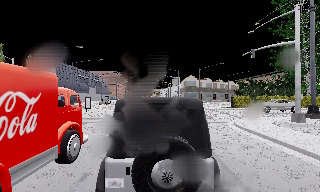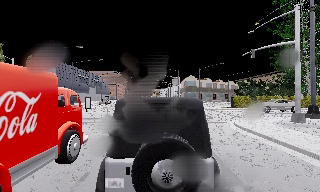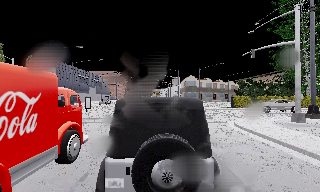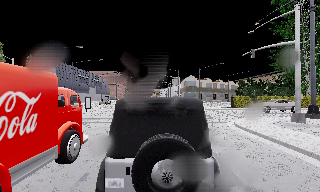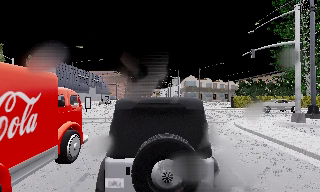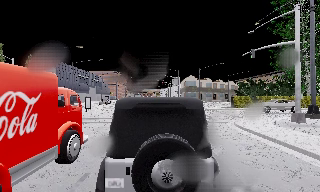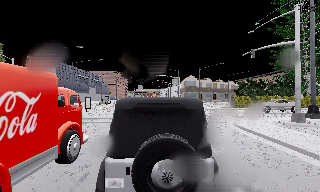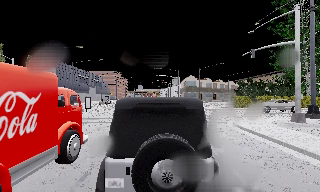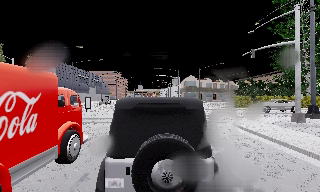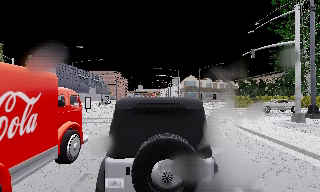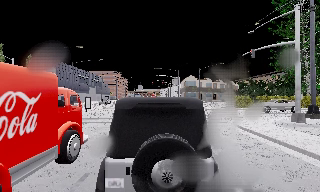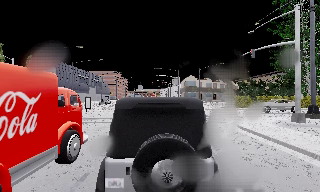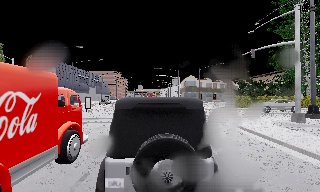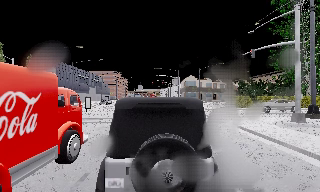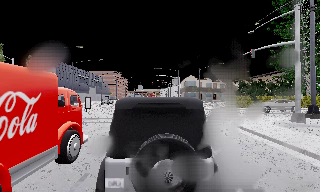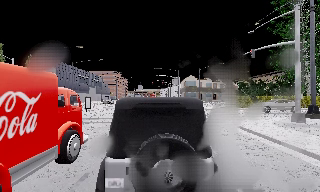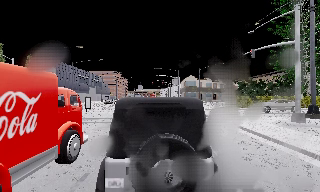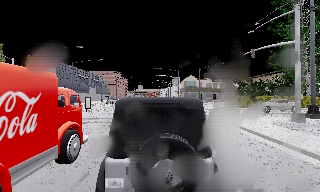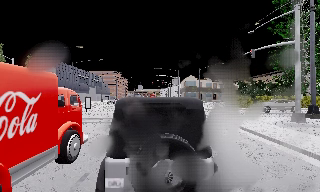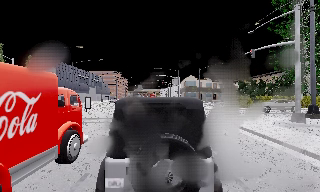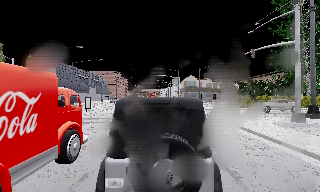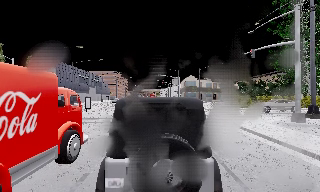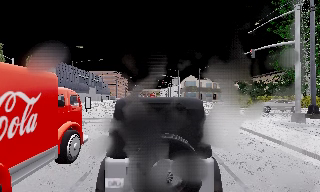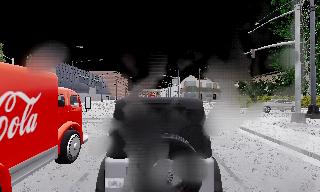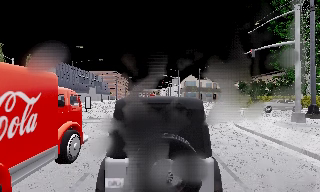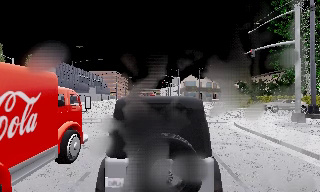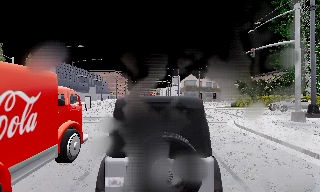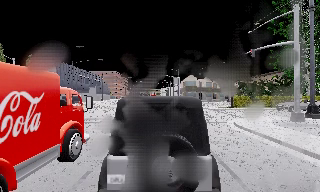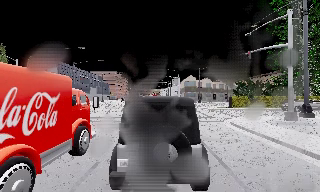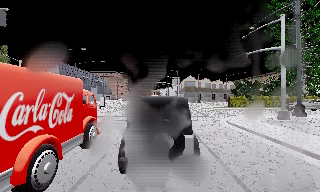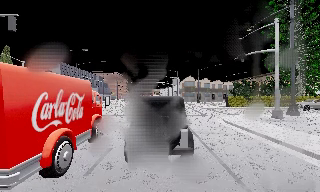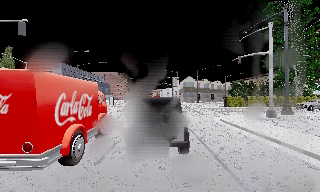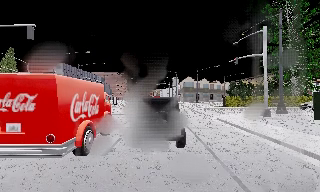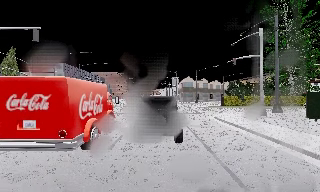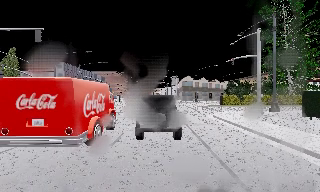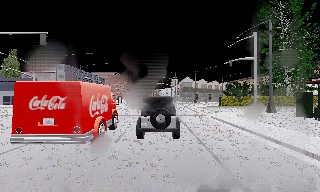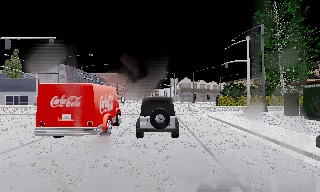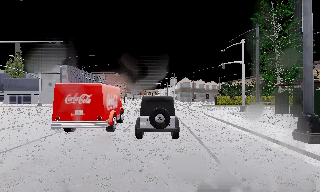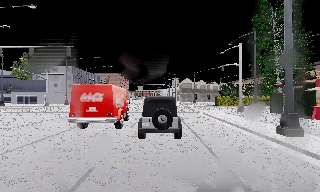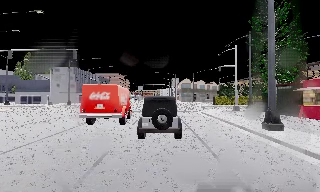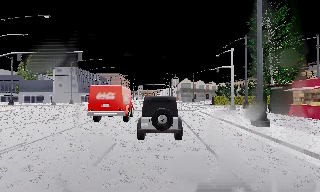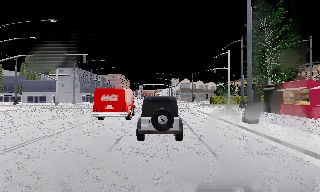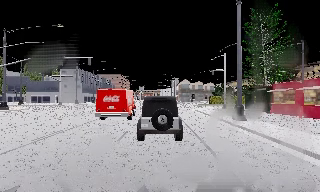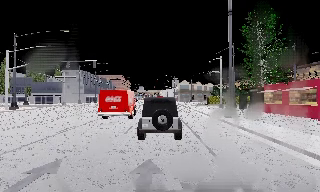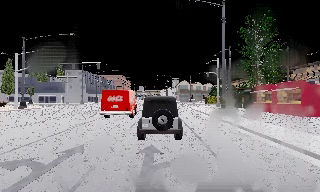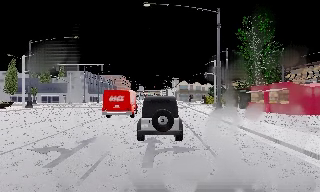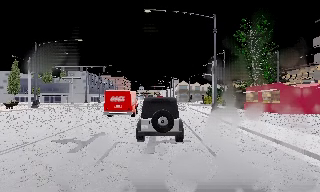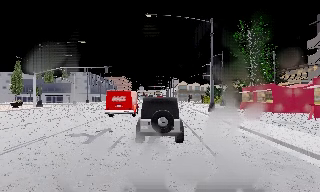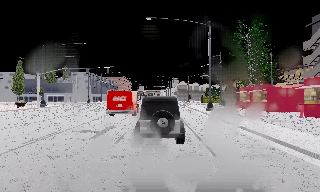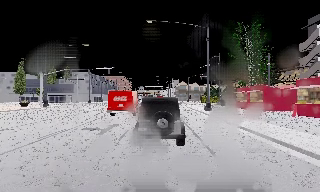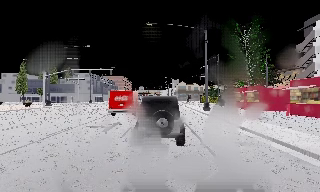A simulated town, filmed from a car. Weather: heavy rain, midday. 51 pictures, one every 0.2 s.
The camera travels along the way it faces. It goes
backward.
0.0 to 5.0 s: The camera keeps its place and its aim.
5.0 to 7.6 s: The camera travels backward, about 8 m, so what stands in front gets smaller. It gains speed.
7.6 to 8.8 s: The camera travels backward, about 7 m, so what stands in front gets smaller.
8.8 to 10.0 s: The camera travels backward, about 5 m, so what stands in front gets smaller. It loses speed.
The film runs backward here.
